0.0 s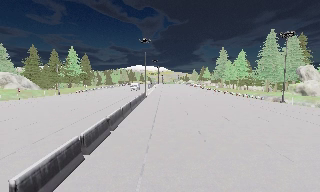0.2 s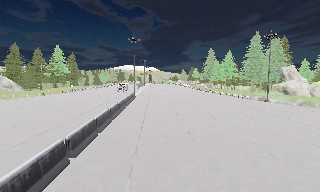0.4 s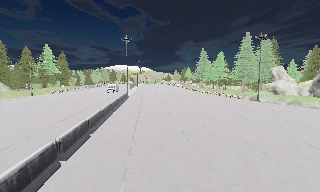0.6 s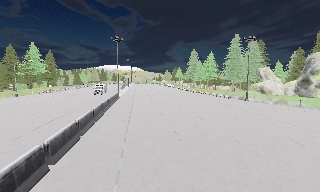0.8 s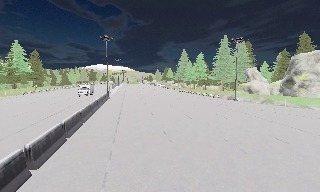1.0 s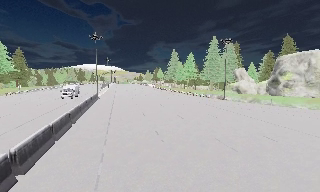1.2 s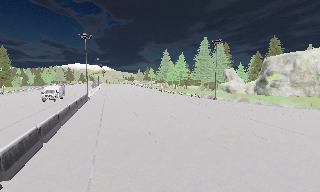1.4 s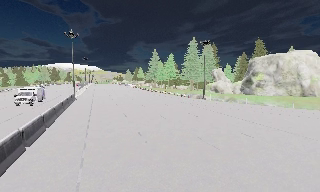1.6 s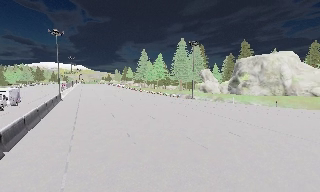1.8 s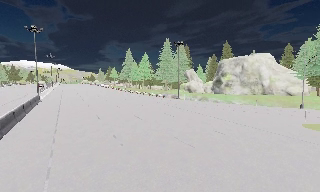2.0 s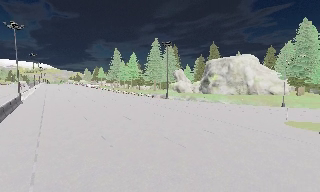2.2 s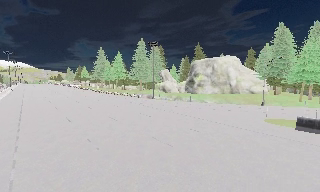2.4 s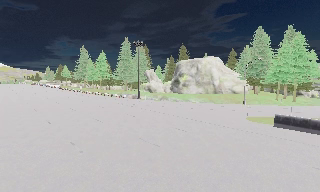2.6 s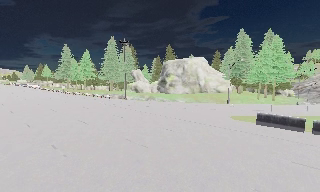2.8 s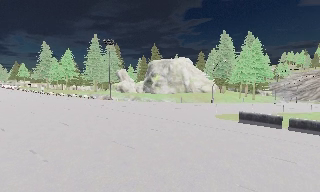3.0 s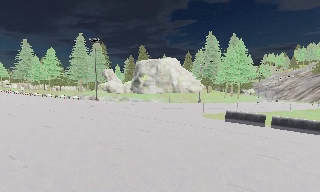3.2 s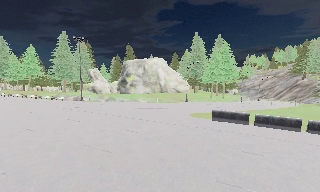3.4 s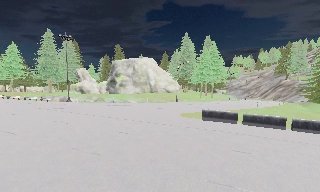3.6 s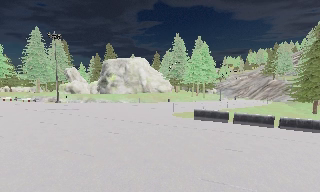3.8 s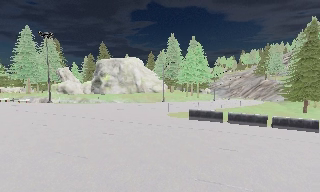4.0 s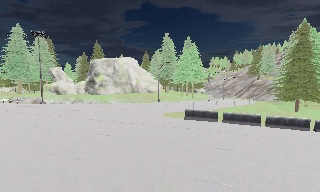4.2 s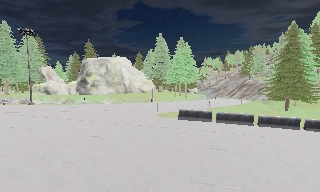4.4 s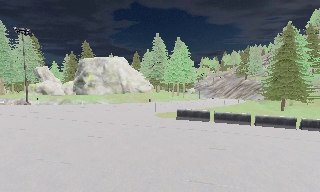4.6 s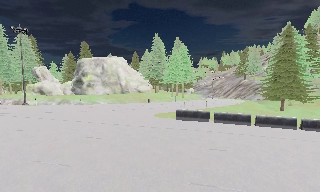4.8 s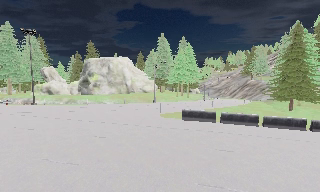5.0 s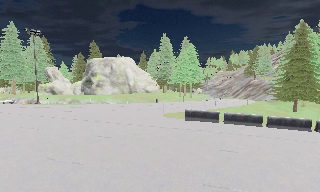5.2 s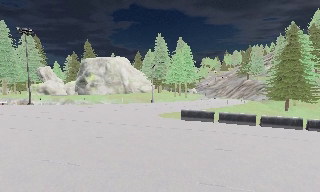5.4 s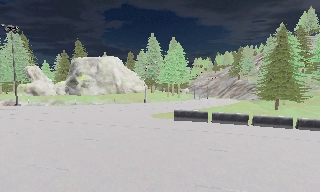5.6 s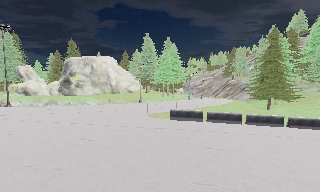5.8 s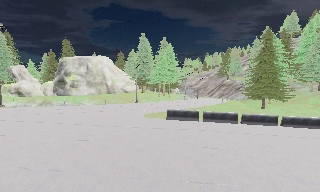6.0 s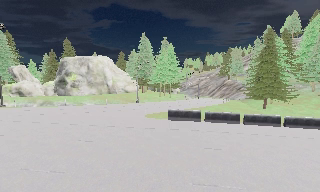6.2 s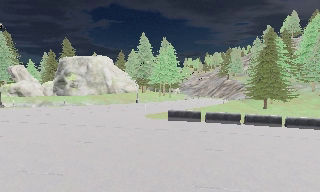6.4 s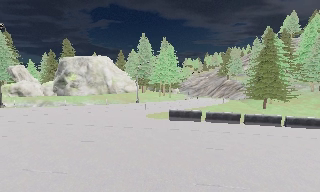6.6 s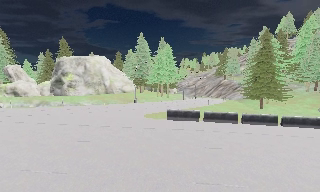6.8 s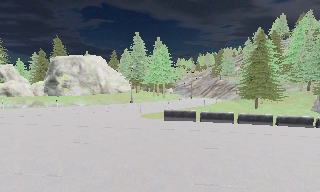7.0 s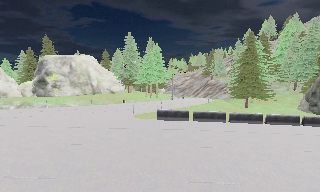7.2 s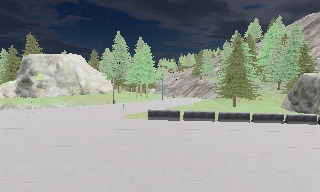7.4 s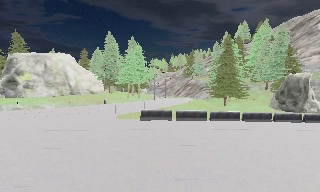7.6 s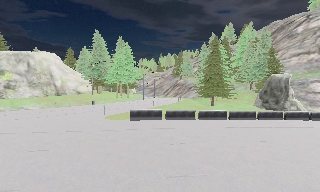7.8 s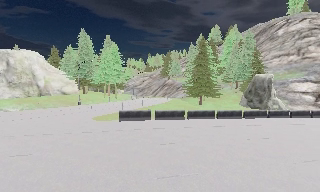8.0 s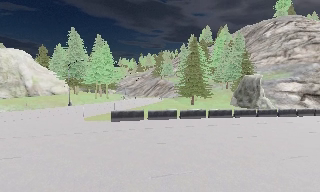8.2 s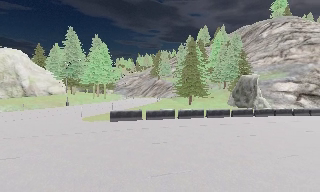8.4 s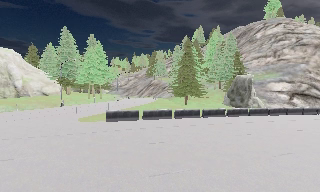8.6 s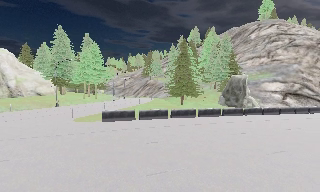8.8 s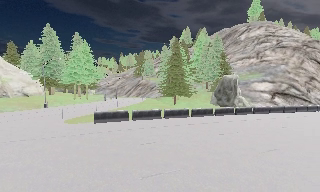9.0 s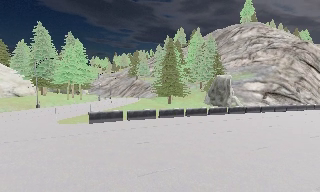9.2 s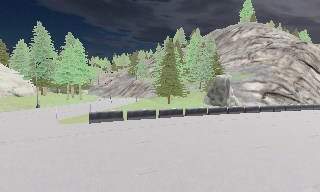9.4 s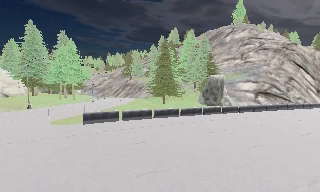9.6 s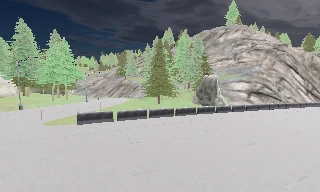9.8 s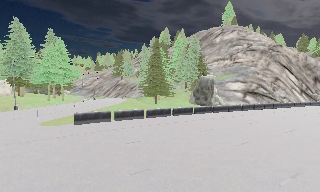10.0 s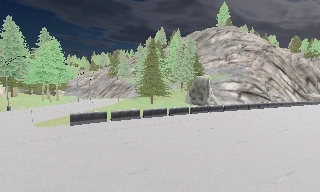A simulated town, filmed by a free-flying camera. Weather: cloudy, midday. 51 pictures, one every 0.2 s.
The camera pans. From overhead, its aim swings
clockwise.
The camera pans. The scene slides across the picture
to the left.
0.0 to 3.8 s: The camera swings to its right by about 75 degrees, and the scene slides to the left. It travels forward and to its left, about 1.5 m.
3.8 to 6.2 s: The camera pans to its right, which is clockwise from overhead, by about 10 degrees. It travels to its left and forward, about 1 m.
6.2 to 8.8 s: The camera swings to its right by about 30 degrees, and the scene slides to the left. It travels to its left, about 1 m.
8.8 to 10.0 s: The camera shifts only a little, or ends up much as it began.
The film runs forward here.
